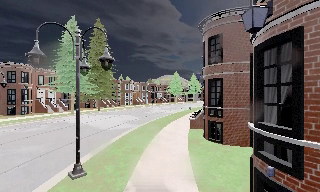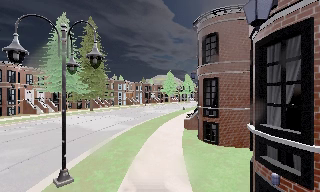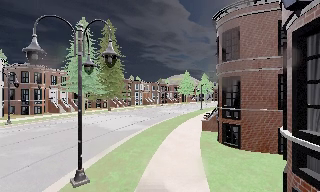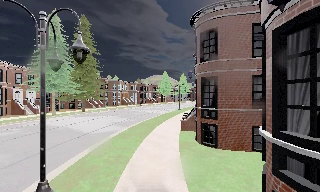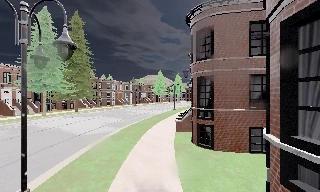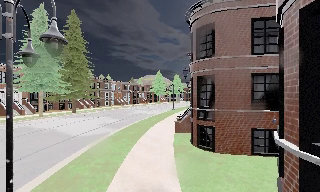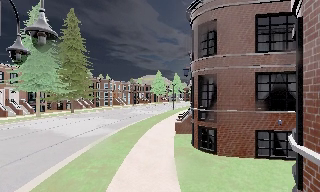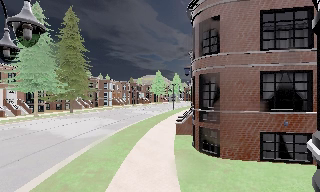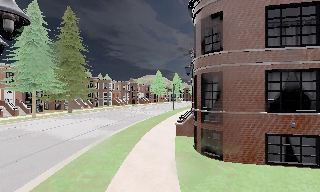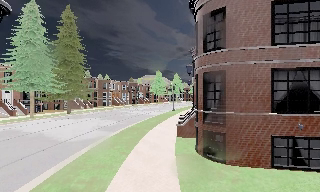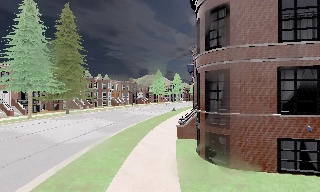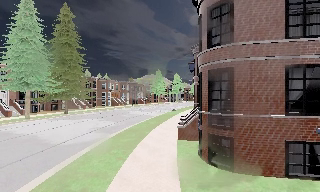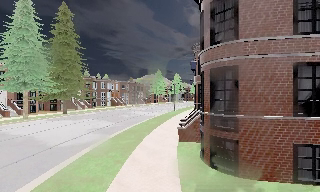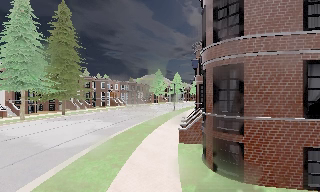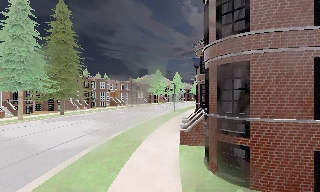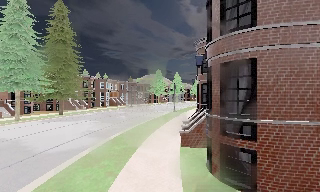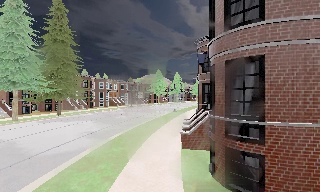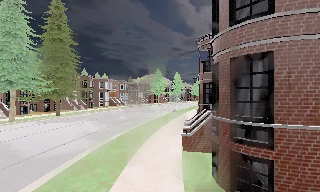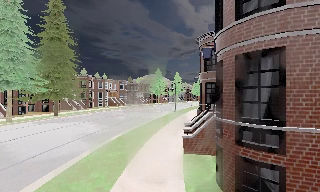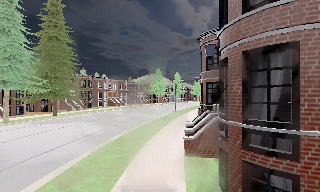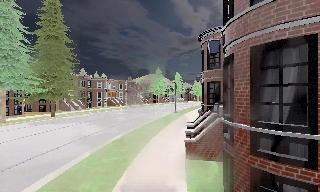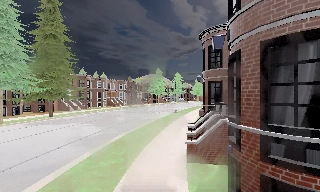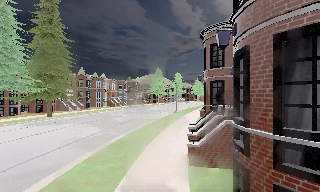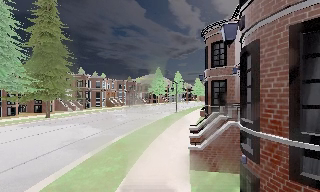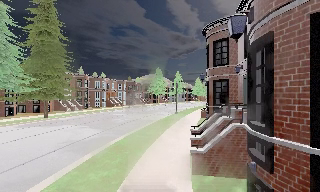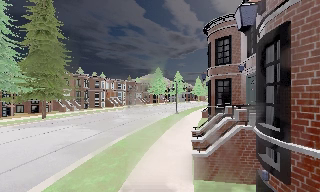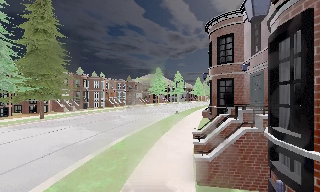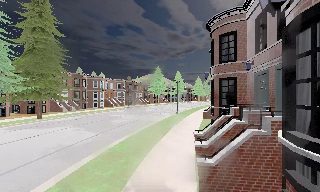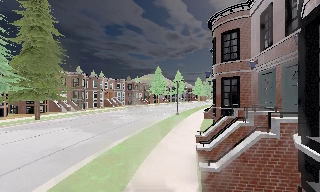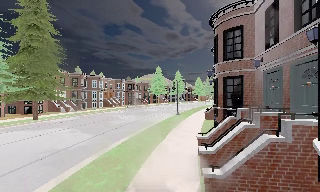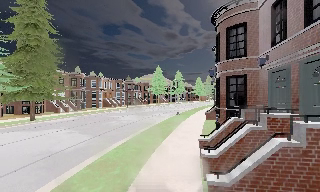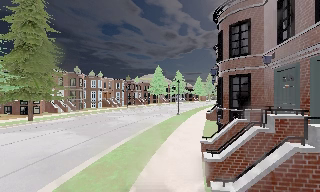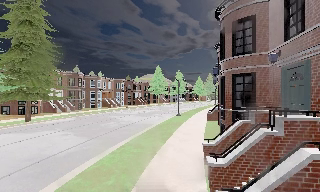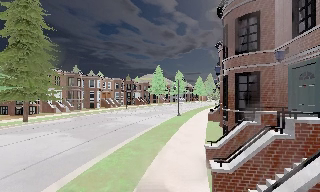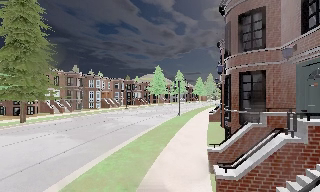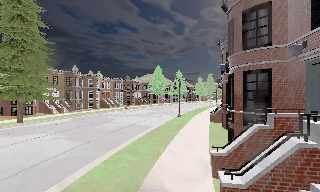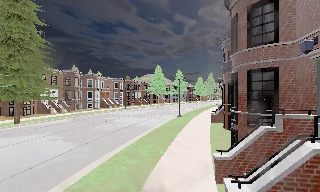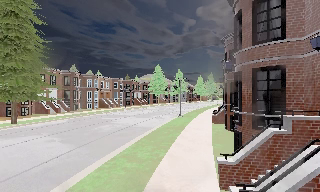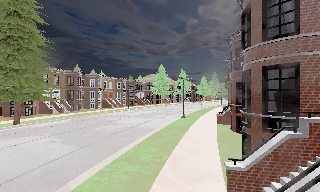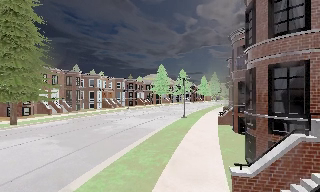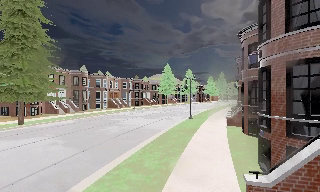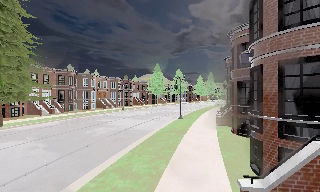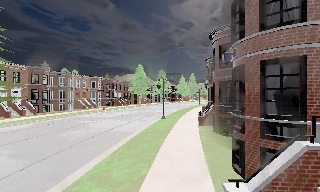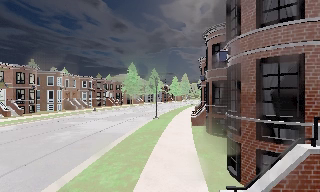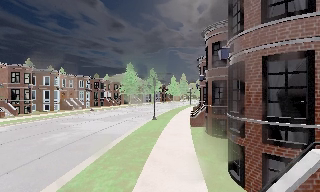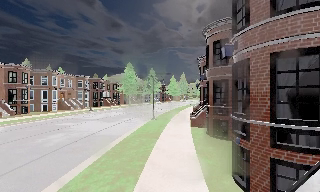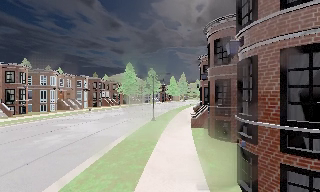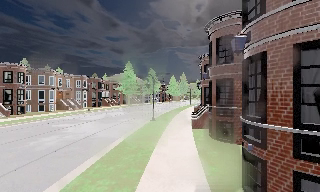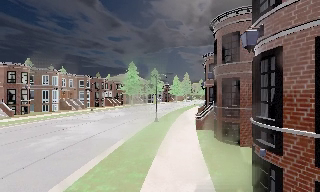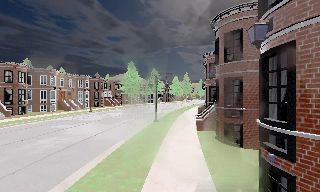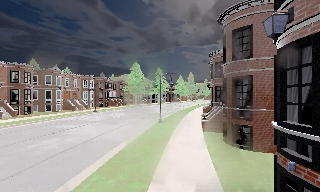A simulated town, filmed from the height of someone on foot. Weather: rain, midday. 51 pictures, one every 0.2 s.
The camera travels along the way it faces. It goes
forward.
0.0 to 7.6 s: The camera travels forward, about 12 m, so what stands in front looms larger.
7.6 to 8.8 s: The camera swings to its right by about 10 degrees, and the scene slides to the left. It travels forward, about 2 m, so what stands in front looms larger.
8.8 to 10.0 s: The camera travels forward, about 2 m, so what stands in front looms larger.
The film runs forward here.
